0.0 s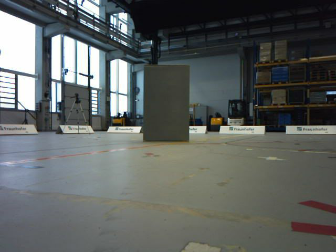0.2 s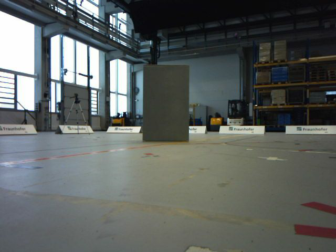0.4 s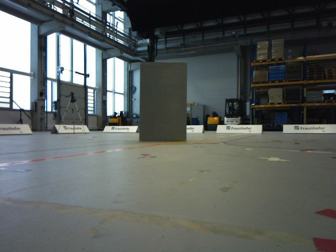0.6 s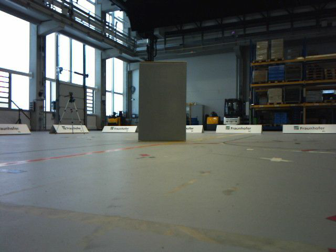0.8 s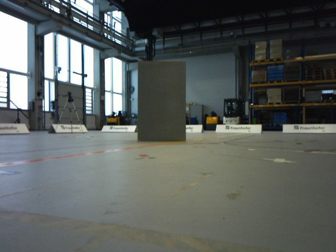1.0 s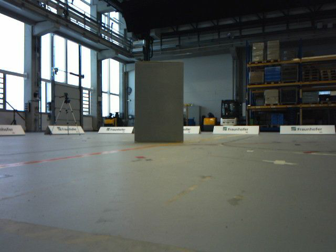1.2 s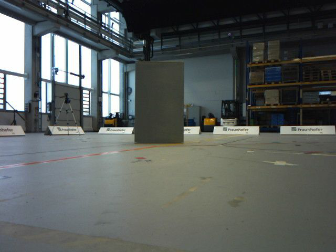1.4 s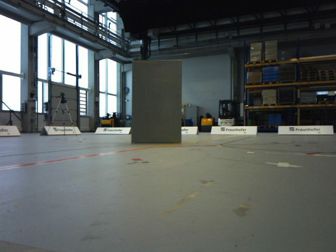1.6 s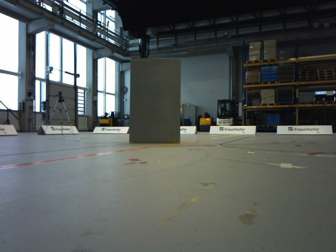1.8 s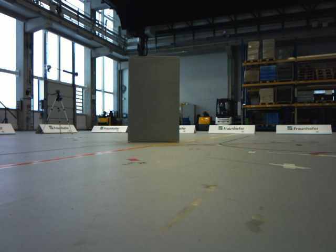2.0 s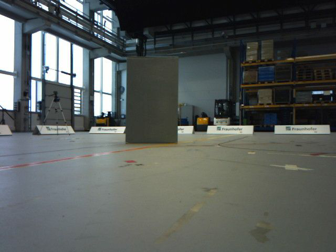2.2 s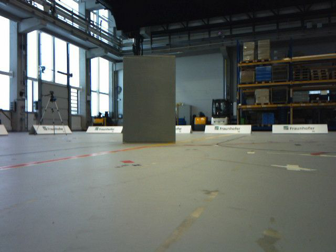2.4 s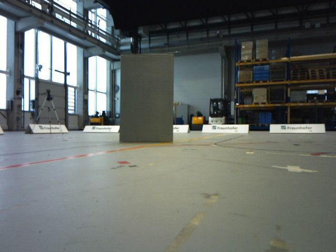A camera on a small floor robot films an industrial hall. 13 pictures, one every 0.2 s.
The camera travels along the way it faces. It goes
forward.
0.0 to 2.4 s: The camera travels forward, about 0.5 m, so what stands in front looms larger.
The film runs forward here.
